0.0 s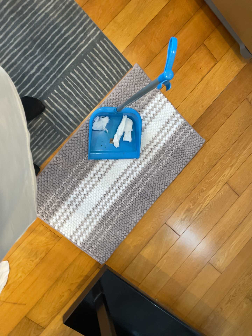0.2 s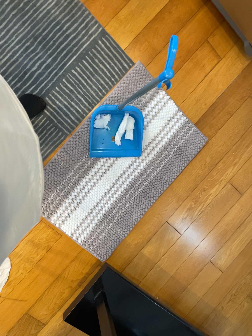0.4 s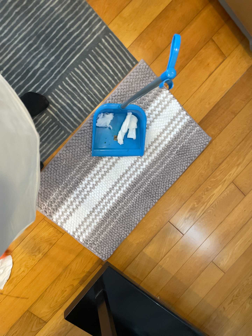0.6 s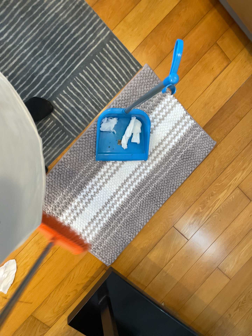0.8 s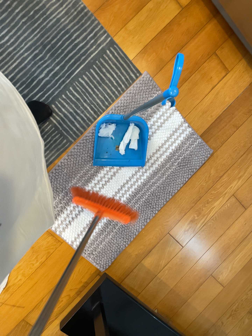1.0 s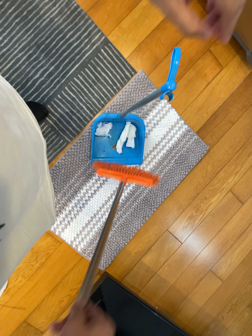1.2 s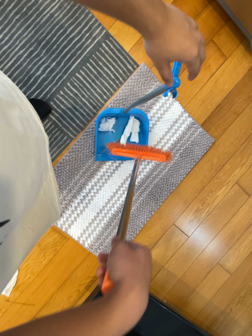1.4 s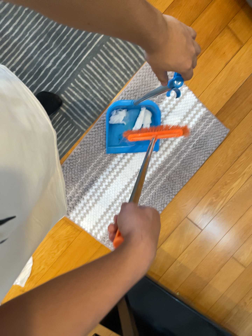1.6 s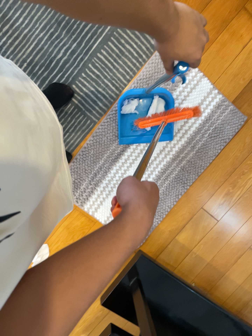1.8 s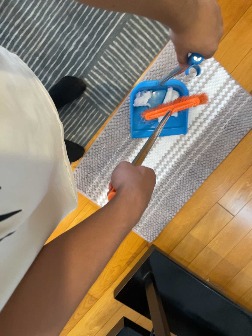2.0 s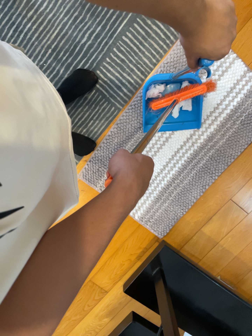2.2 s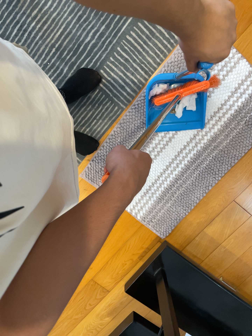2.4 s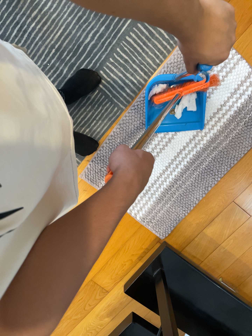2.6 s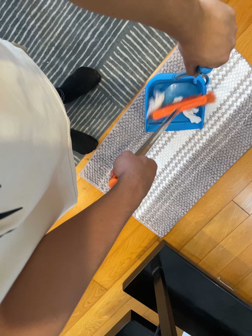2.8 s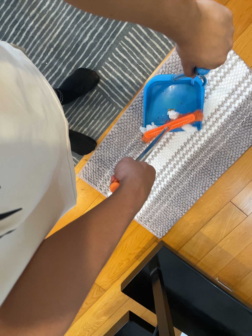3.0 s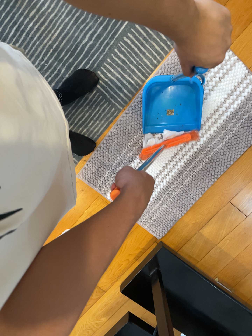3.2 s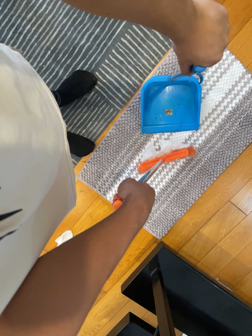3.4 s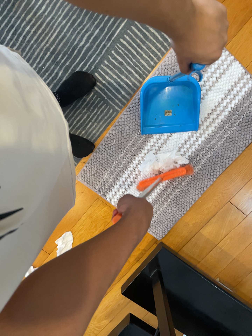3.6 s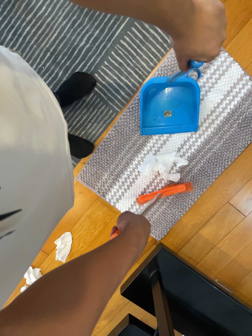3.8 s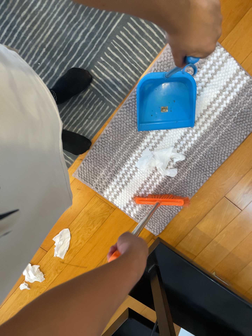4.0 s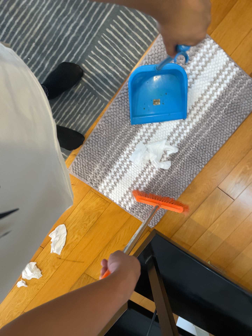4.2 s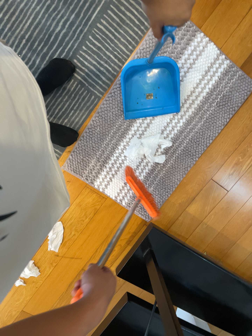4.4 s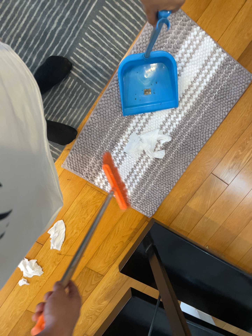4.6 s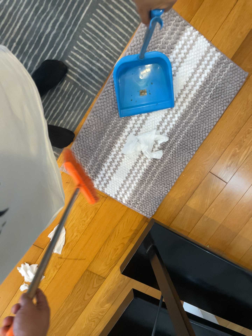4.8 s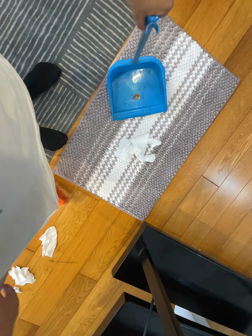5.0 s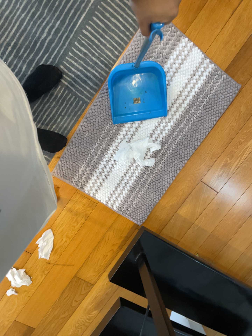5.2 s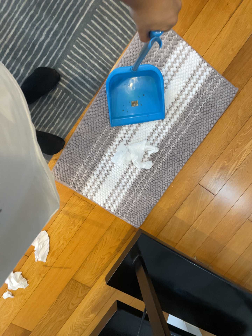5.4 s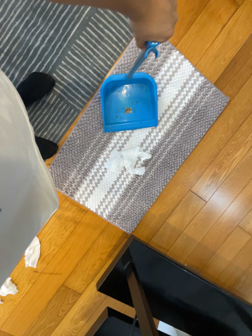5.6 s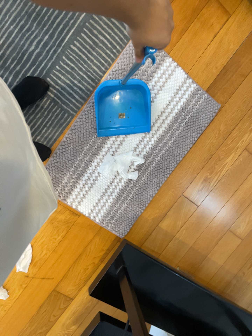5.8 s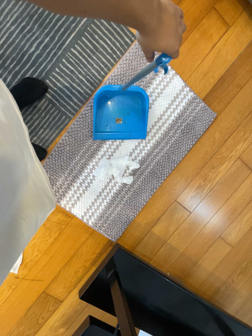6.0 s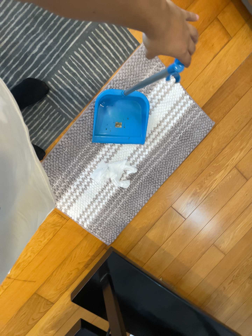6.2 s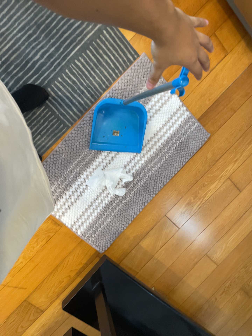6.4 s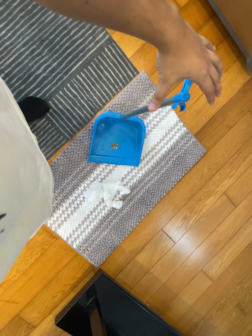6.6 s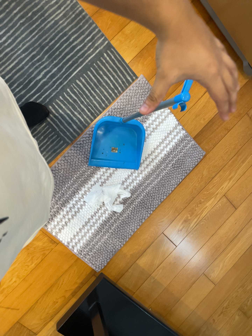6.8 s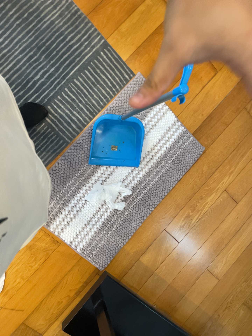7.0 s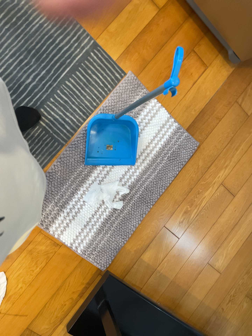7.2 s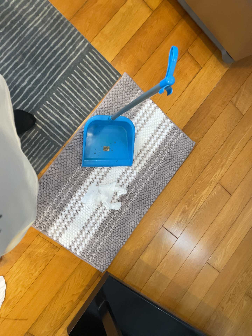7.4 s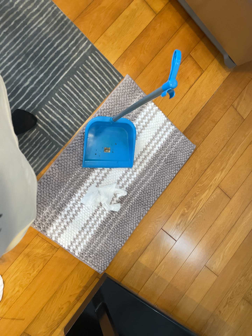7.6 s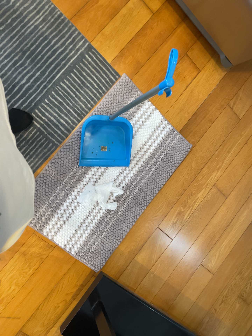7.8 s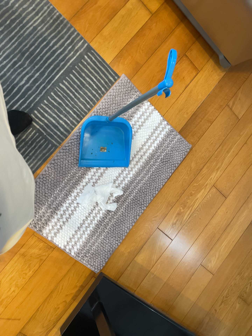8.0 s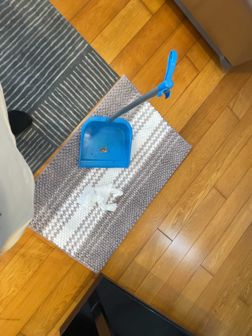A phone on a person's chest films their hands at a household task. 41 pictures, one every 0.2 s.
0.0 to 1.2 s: The camera shifts only a little, or ends up much as it began.
1.2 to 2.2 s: The camera swings to its left by about 15 degrees, and the scene slides to the right. It travels forward, about 7 cm, so what stands in front looms larger.
2.2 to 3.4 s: The camera keeps its place and its aim.
3.4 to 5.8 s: The camera swings to its right by about 10 degrees, and the scene slides to the left.
5.8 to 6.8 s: The camera travels to its left, about 7 cm.
6.8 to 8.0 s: The camera shifts only a little, or ends up much as it began.
The film runs backward here.
